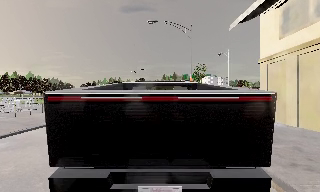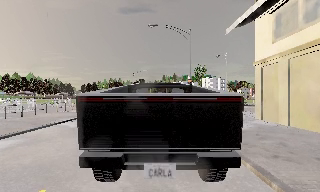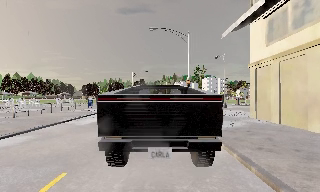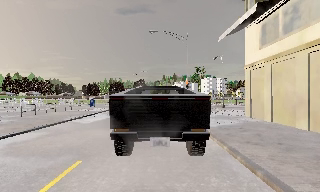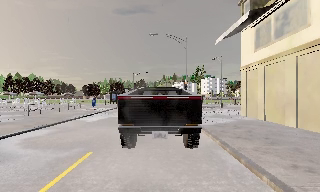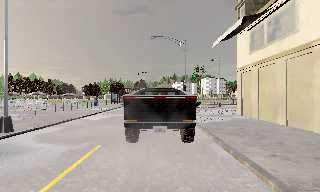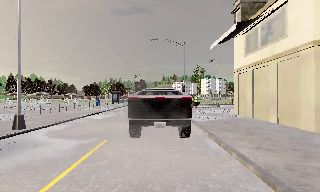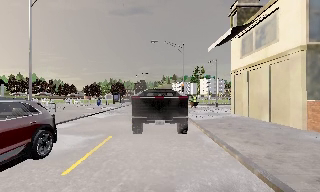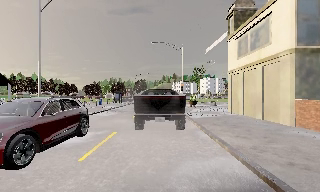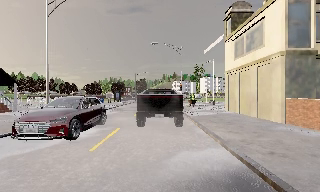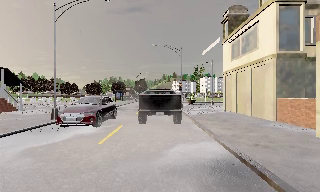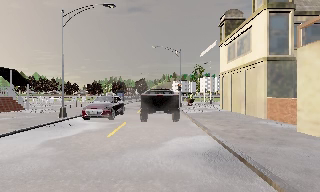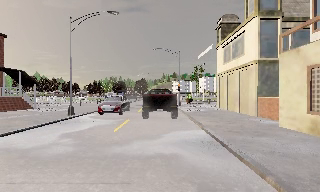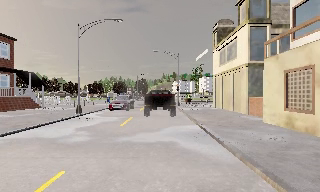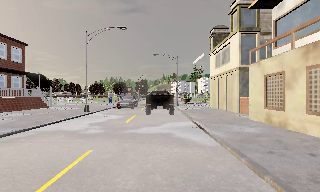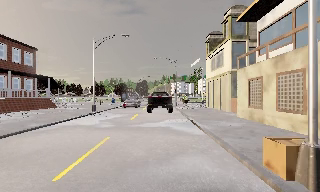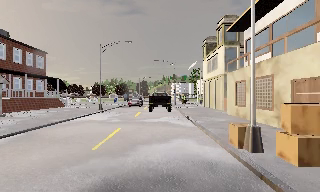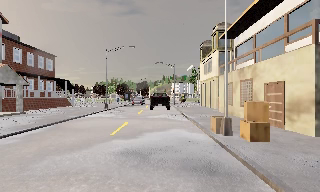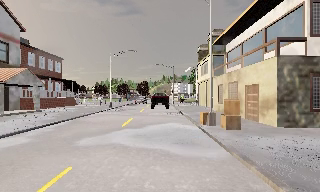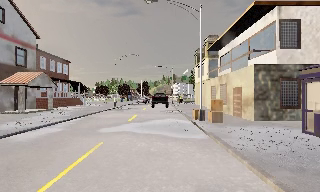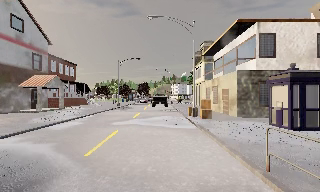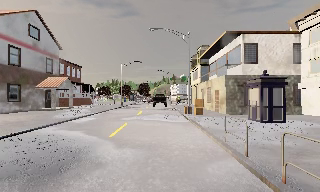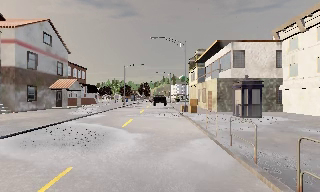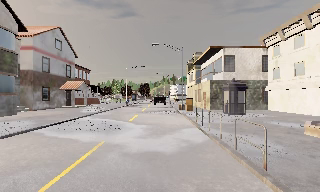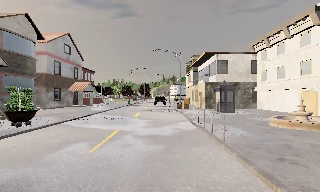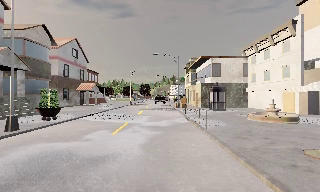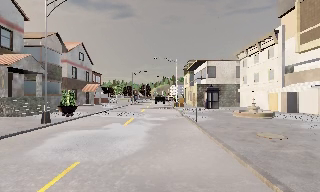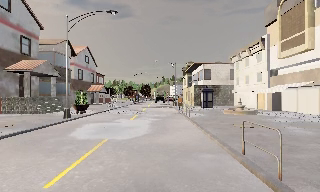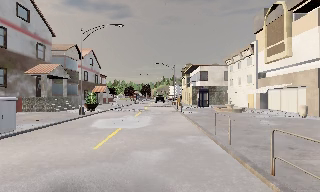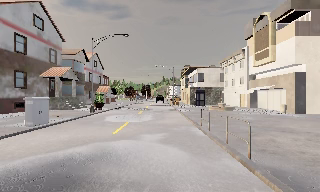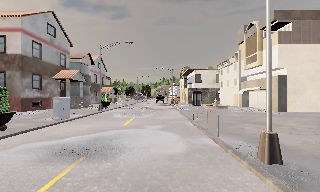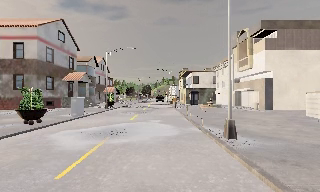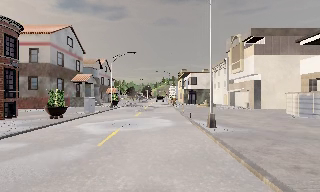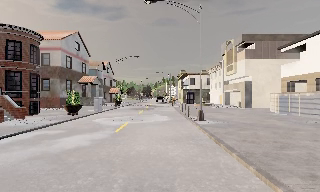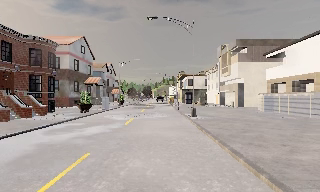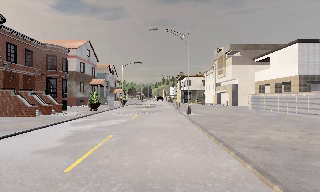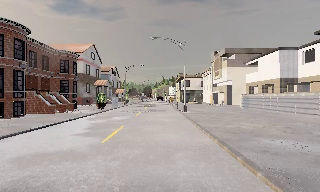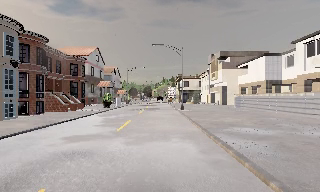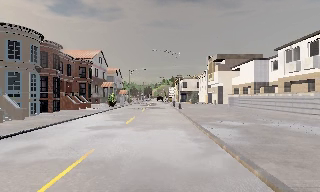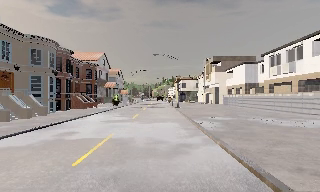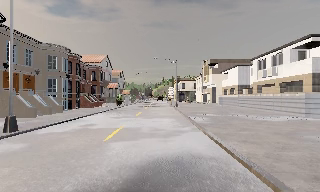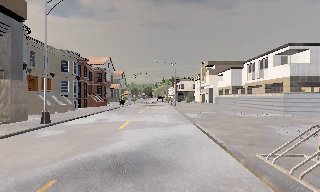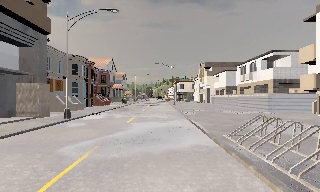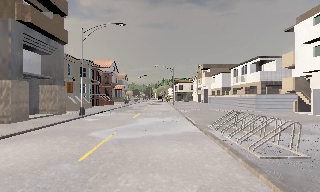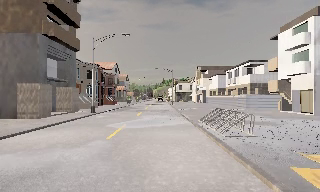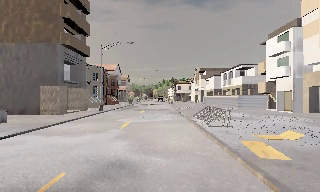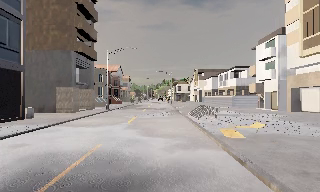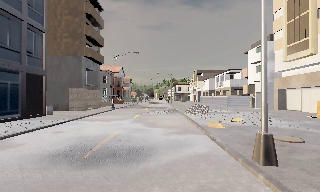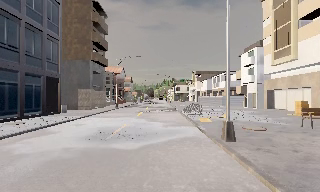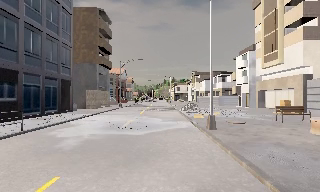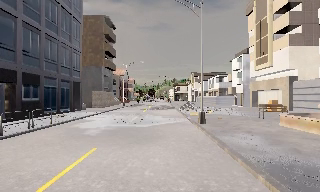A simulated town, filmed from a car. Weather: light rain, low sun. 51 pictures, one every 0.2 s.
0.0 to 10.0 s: The camera travels backward, about 85 m, so what stands in front gets smaller. It gains speed.
The film runs backward here.
